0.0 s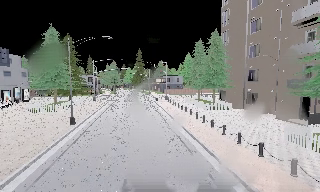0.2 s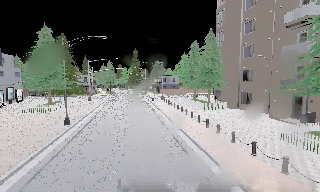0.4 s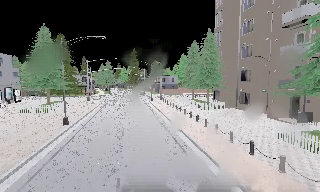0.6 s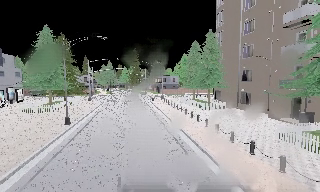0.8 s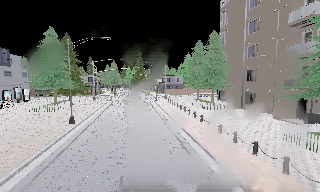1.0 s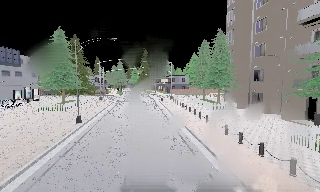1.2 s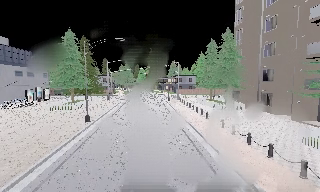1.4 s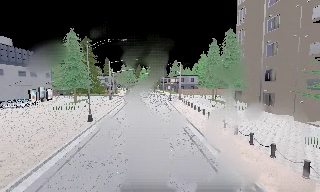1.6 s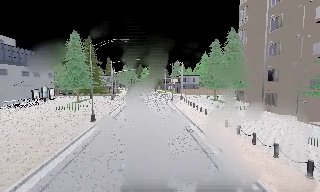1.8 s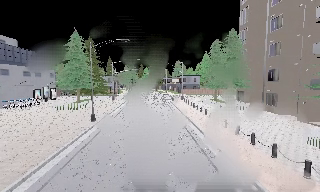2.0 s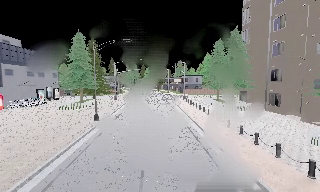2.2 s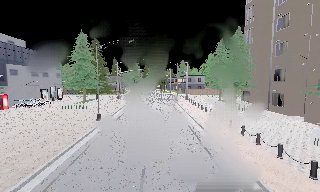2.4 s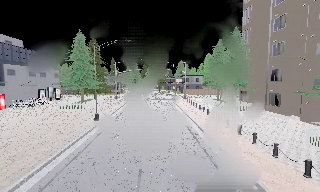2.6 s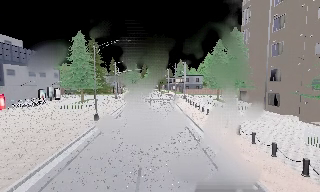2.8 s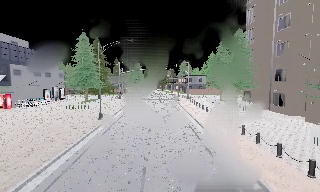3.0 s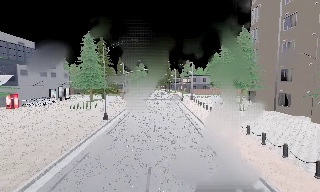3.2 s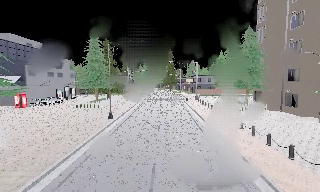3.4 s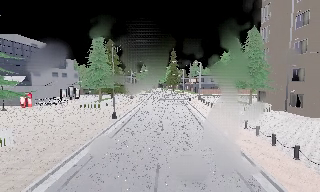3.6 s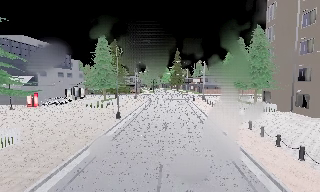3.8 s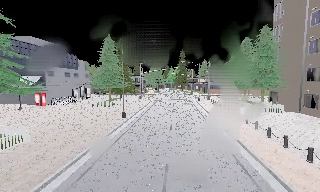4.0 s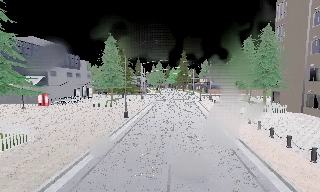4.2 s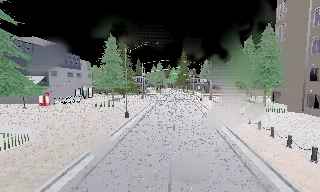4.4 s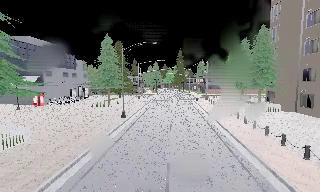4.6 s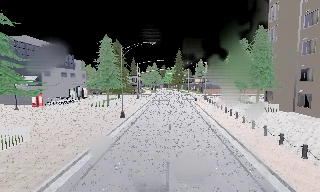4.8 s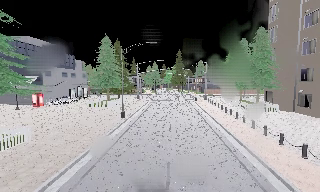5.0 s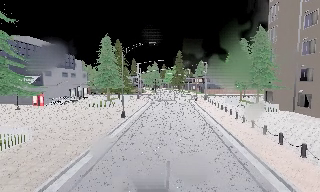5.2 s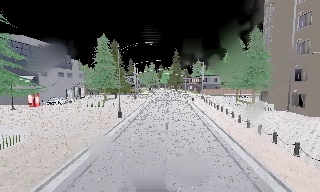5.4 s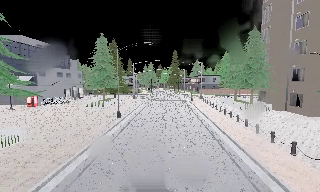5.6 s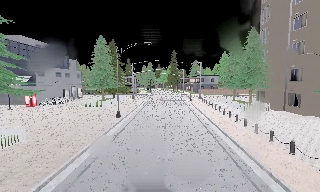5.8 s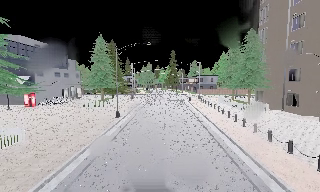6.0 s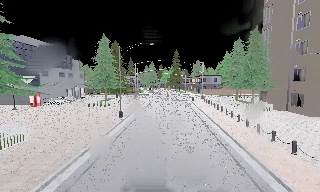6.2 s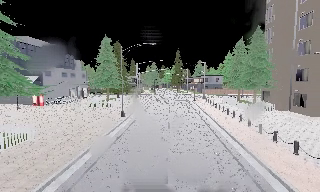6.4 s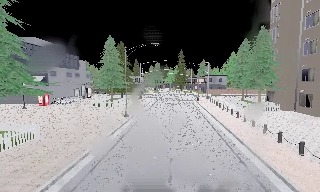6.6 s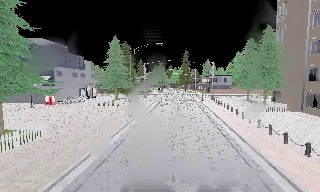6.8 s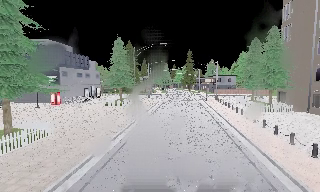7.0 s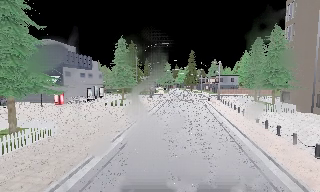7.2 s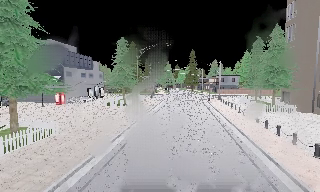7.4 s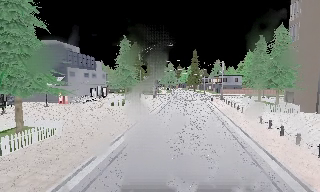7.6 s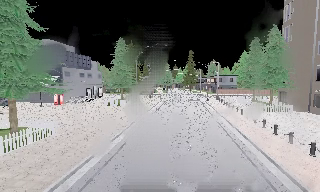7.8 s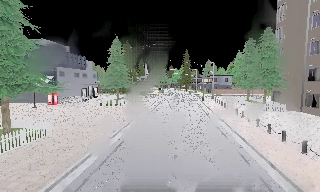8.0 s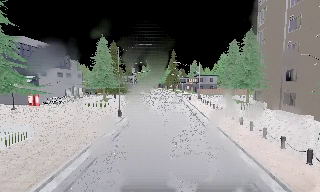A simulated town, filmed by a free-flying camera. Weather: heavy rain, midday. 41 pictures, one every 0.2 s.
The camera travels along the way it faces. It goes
backward.
0.0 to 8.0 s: The camera pans to its left, which is counterclockwise from overhead, by about 15 degrees. It travels backward, about 2 m, so what stands in front gets smaller.
The film runs backward here.
